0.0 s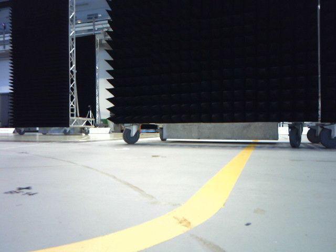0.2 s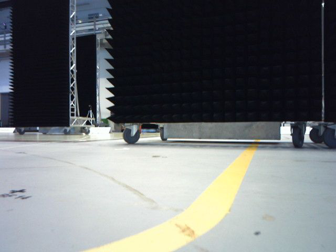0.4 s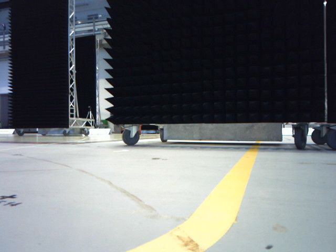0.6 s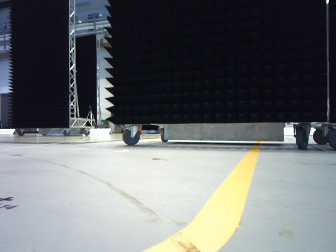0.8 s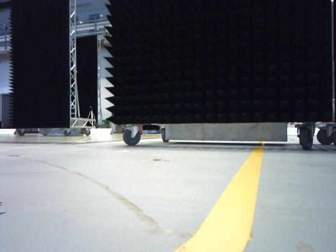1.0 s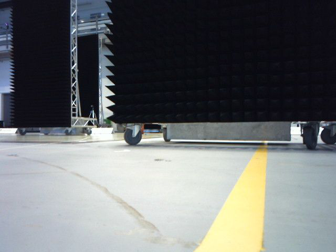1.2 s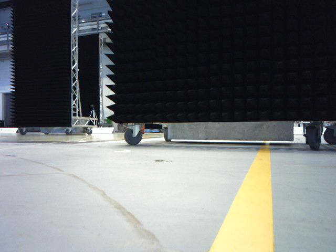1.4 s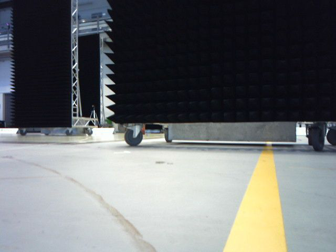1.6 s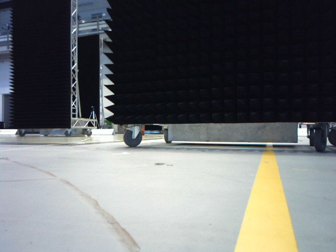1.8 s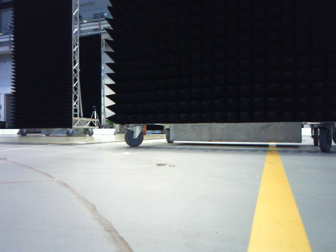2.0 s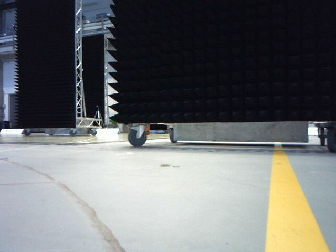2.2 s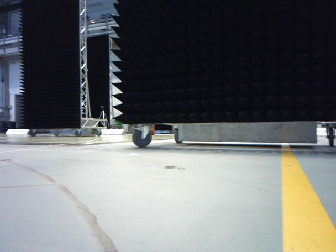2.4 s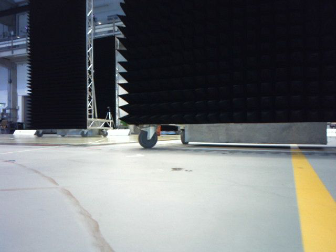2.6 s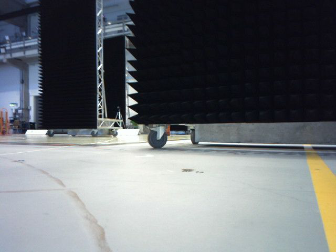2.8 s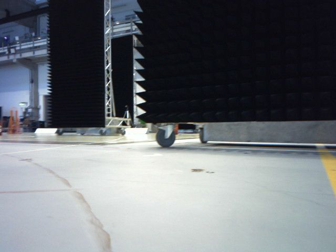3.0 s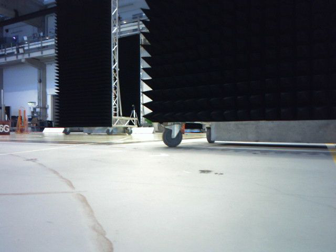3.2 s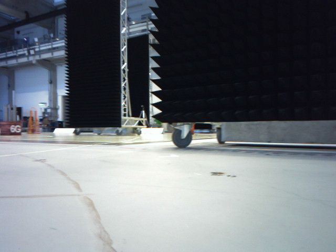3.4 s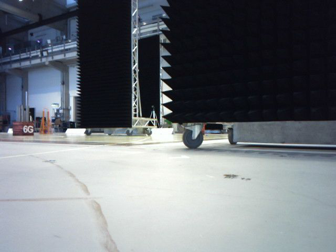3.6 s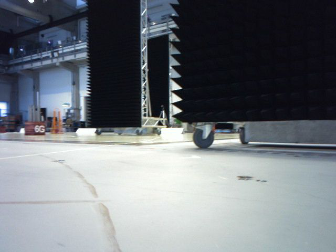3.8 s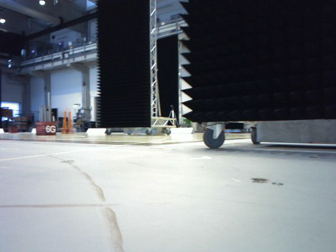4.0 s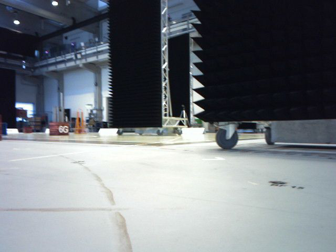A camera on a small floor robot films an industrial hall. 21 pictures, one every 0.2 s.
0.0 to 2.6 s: The camera travels forward, about 0.5 m, so what stands in front looms larger.
2.6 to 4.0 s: The camera swings to its left by about 15 degrees, and the scene slides to the right. It travels forward, about 0.3 m, so what stands in front looms larger.
The film runs forward here.
